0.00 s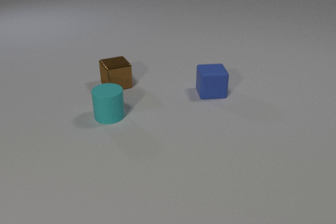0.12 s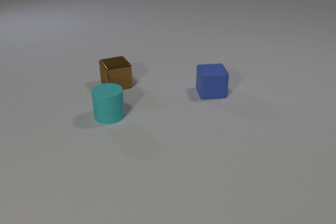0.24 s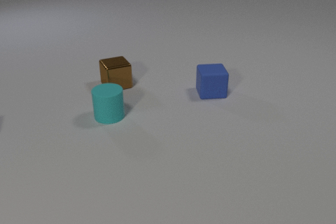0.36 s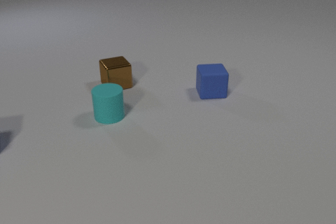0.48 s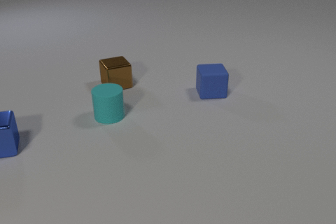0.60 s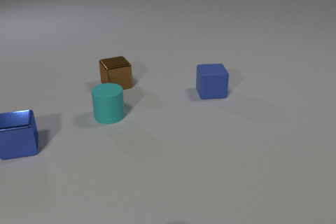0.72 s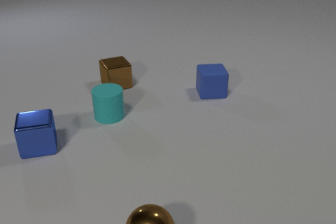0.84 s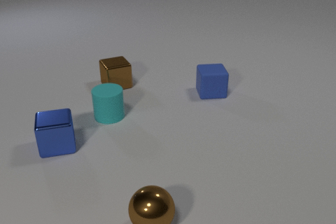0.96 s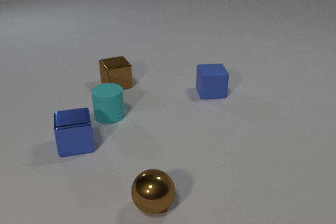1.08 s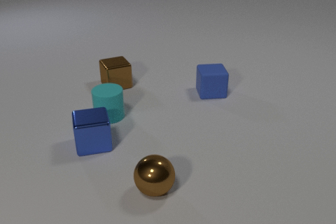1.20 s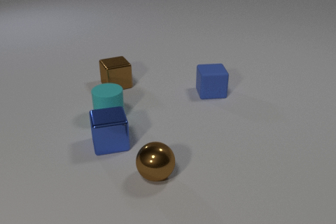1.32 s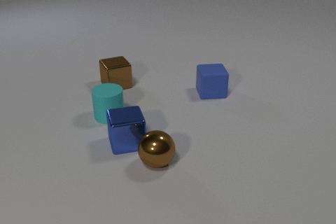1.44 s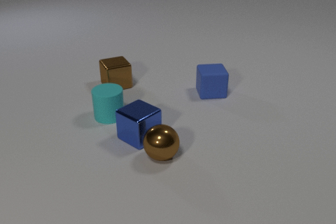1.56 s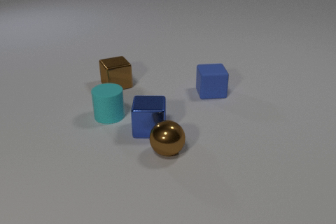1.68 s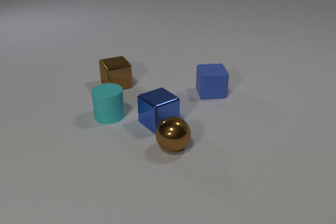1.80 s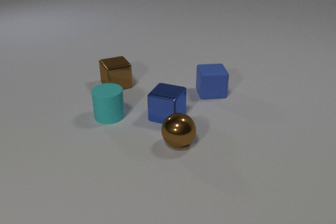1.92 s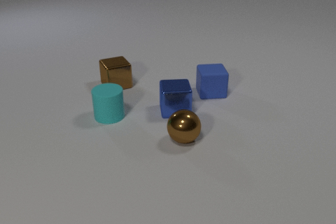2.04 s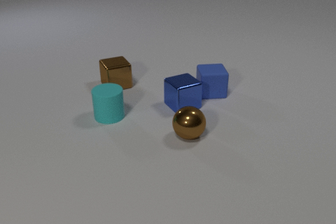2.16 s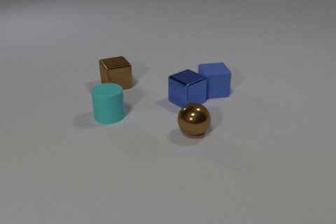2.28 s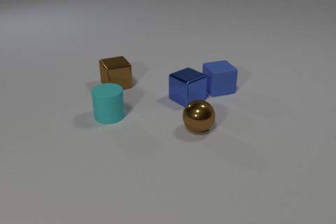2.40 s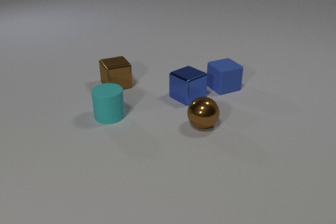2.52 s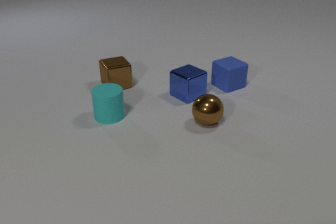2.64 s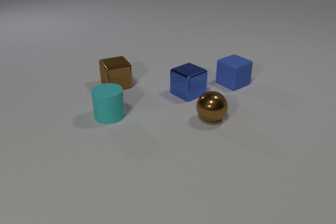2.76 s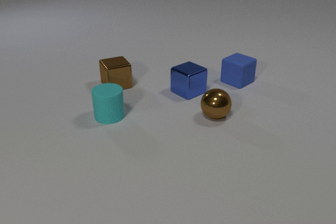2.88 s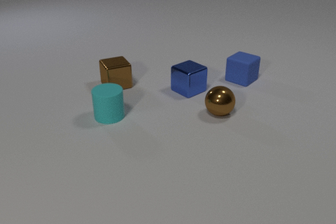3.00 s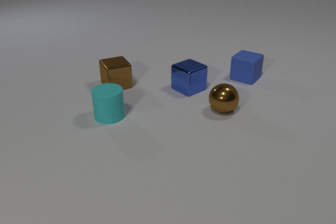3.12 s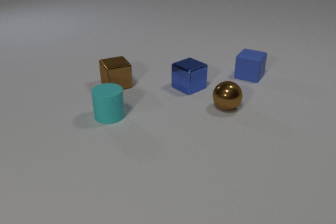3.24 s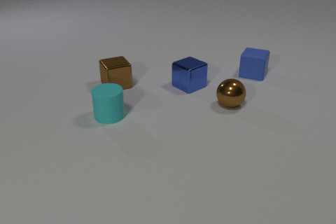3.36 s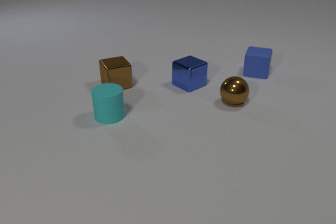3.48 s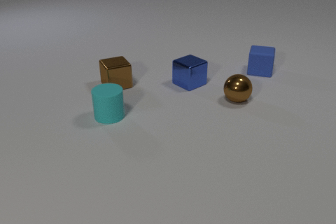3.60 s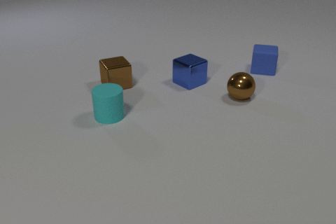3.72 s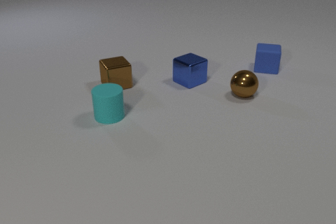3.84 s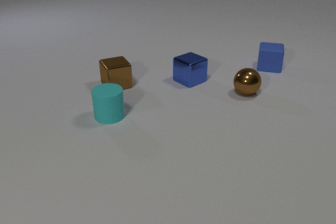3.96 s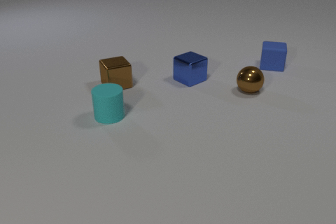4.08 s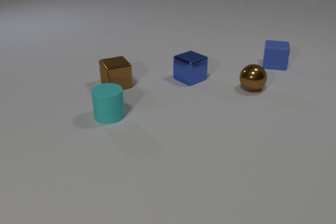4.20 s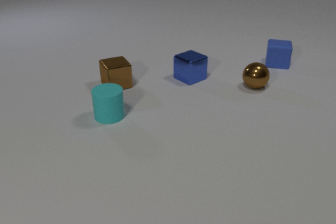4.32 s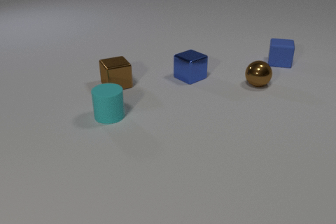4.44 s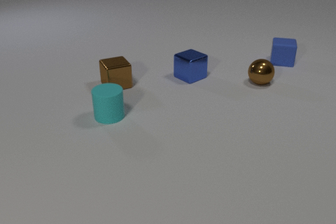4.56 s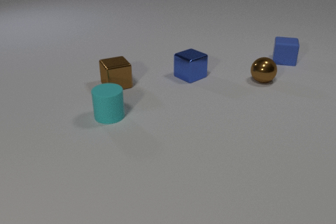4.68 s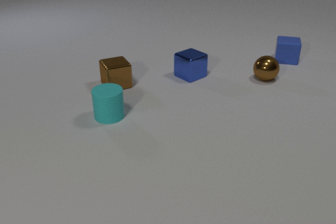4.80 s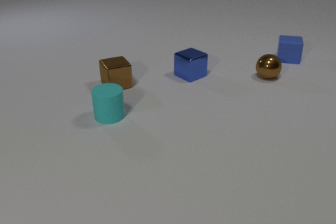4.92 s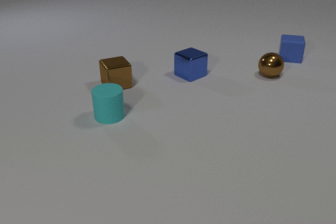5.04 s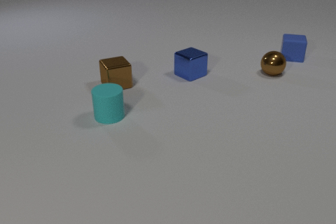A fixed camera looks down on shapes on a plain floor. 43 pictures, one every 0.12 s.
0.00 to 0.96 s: The blue metal cube comes in at the left edge, slides to the right. The brown metal sphere comes in at the bottom edge, rolls away from the camera.
0.96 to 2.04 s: The blue metal cube slides to the right and away from the camera. The brown metal sphere rolls away from the camera. The blue metal cube and the brown metal sphere collide.
2.04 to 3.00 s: The blue metal cube slides away from the camera. The brown metal sphere rolls away from the camera and to the right. The blue rubber cube slides away from the camera and to the right, spins counterclockwise seen from above by about 45 degrees, its near face sliding to the right. The blue metal cube and the blue rubber cube collide.
3.00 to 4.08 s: The blue metal cube slides away from the camera. The brown metal sphere rolls away from the camera and to the right. The blue rubber cube slides away from the camera and to the right, spins so that its near face slides to the right, counterclockwise seen from above.
4.08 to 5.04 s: The blue metal cube slides away from the camera. The brown metal sphere rolls away from the camera and to the right. The blue rubber cube slides away from the camera and to the right.
How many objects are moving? 3.
What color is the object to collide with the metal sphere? blue.
Are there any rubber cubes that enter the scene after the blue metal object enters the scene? no.
